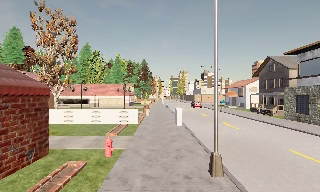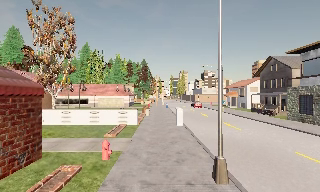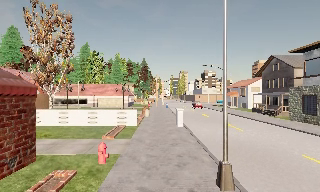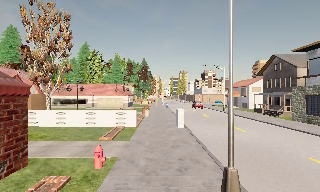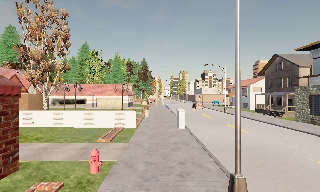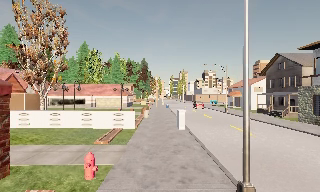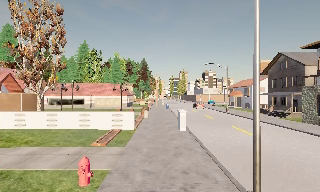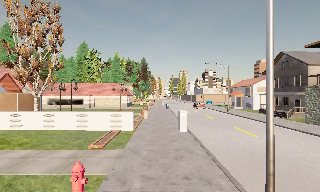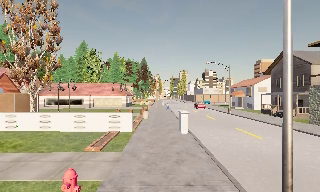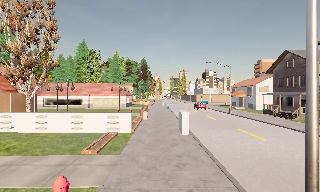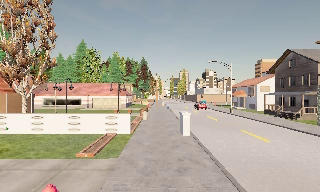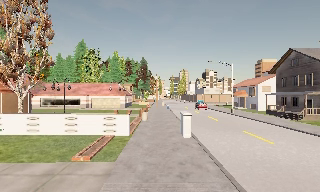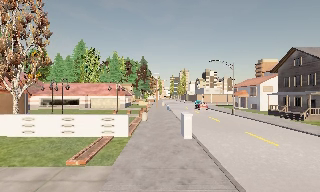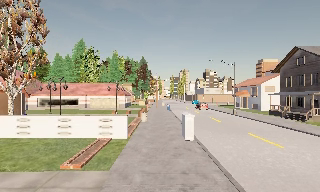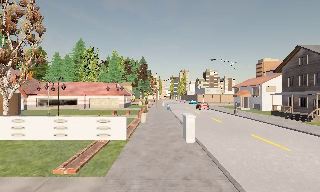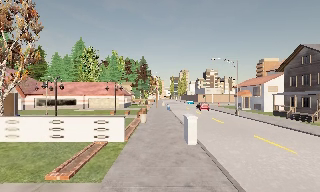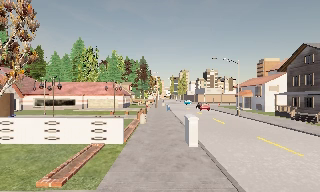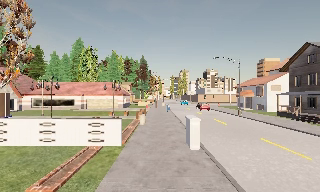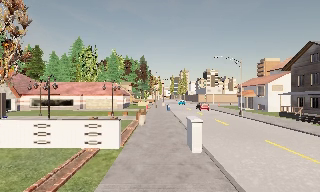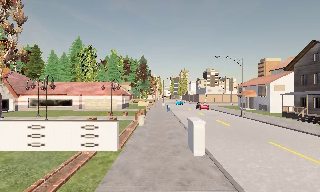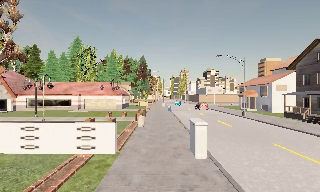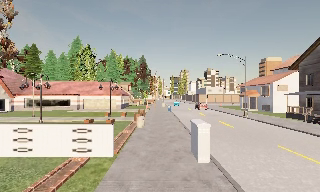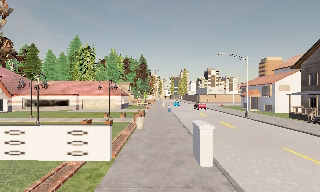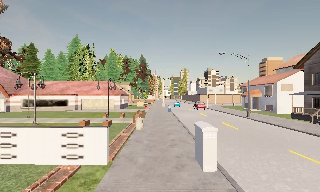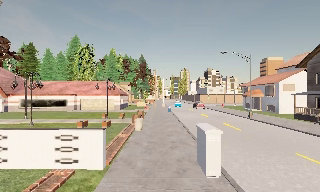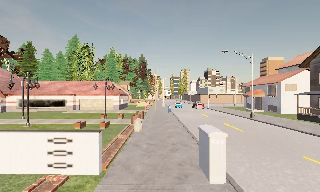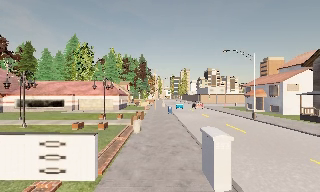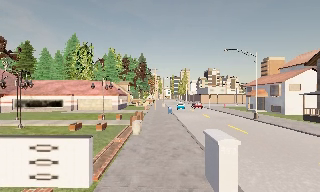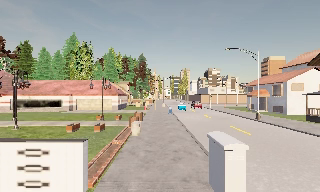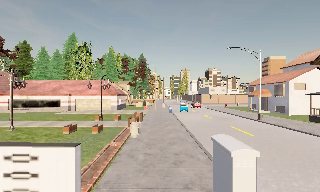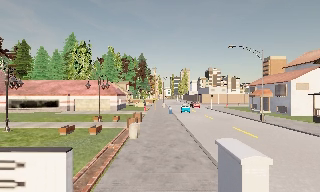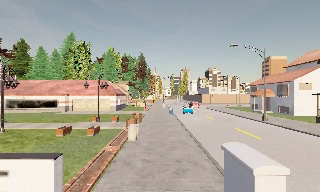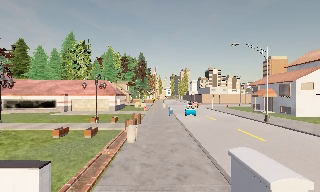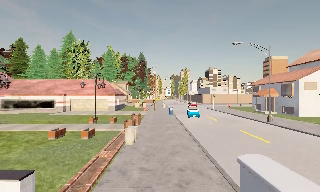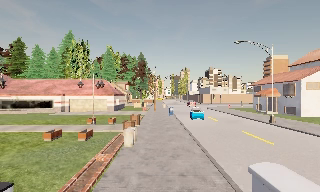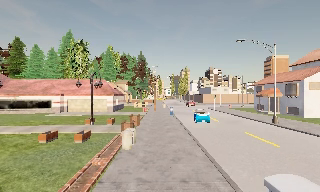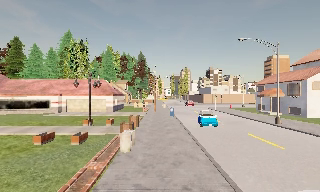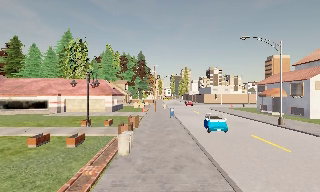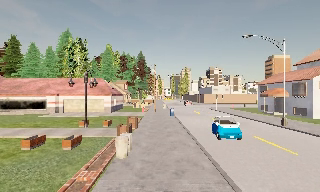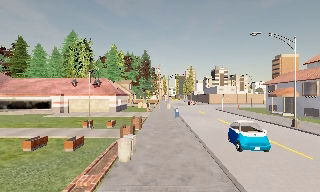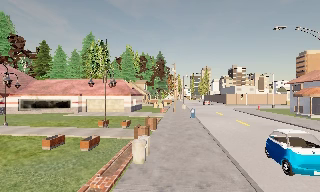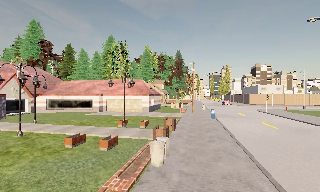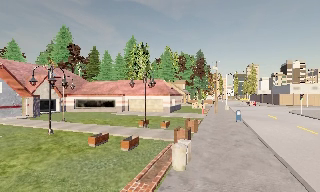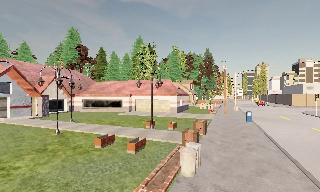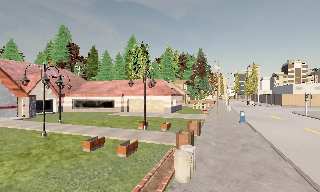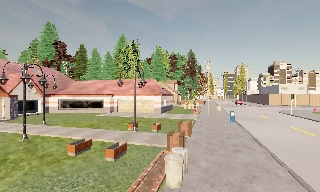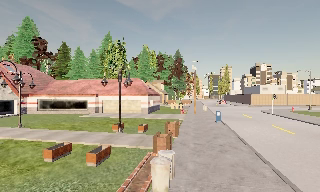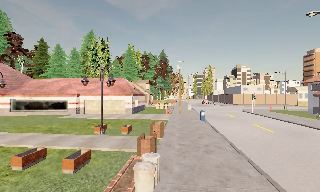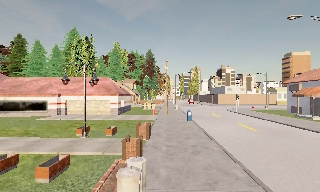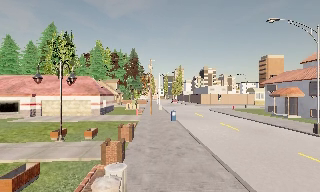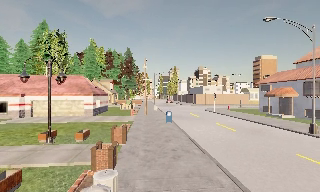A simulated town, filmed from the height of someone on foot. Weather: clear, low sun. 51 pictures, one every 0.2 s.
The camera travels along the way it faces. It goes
forward.
0.0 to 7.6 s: The camera travels forward, about 14 m, so what stands in front looms larger.
7.6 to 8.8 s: The scene slides to the right, as the camera pans about 20 degrees to its left. It travels forward, about 2 m, so what stands in front looms larger.
8.8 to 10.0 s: The camera swings to its right by about 25 degrees, and the scene slides to the left. It travels forward, about 2 m, so what stands in front looms larger.
The film runs forward here.
